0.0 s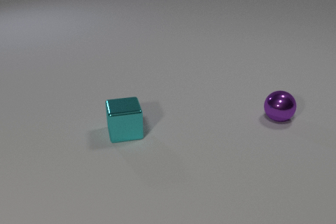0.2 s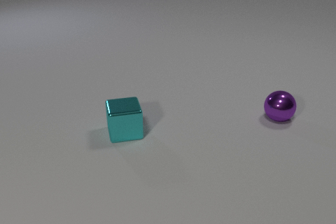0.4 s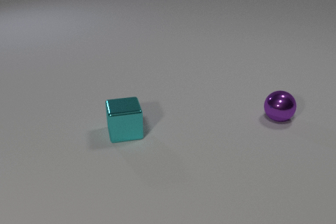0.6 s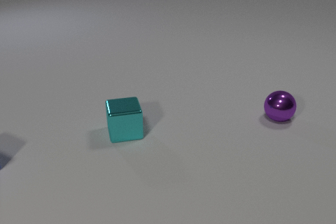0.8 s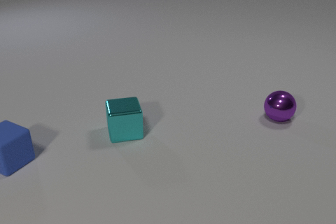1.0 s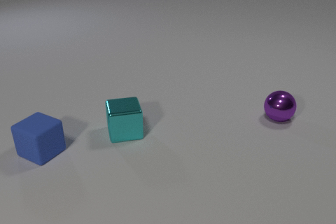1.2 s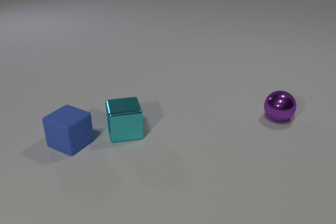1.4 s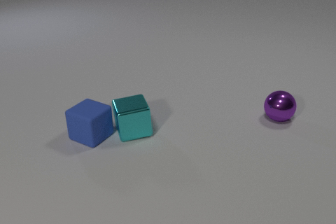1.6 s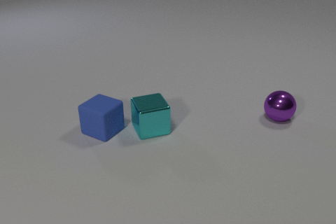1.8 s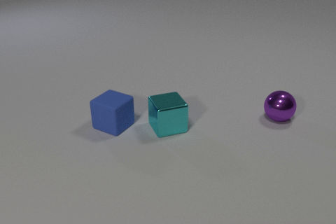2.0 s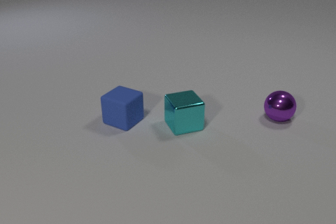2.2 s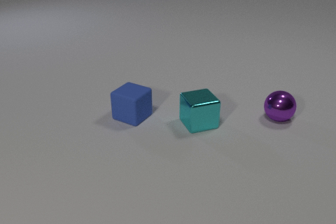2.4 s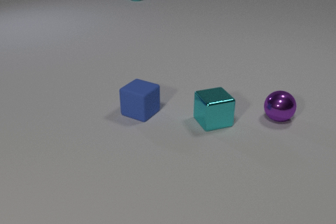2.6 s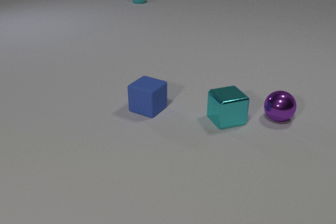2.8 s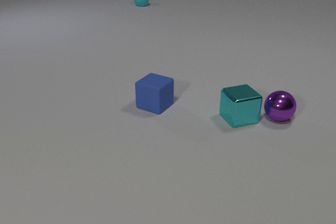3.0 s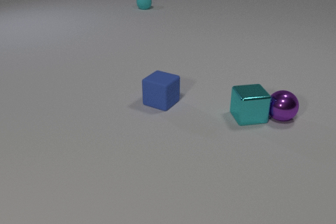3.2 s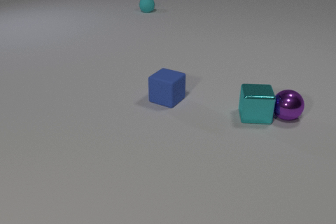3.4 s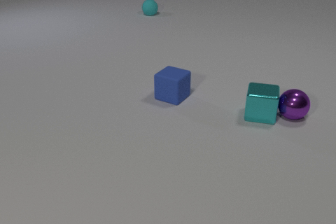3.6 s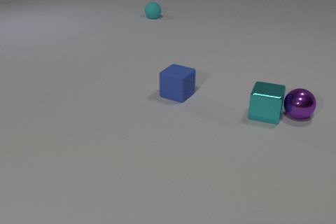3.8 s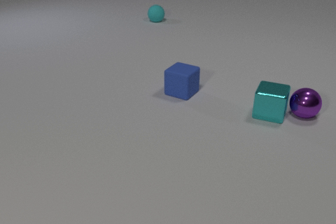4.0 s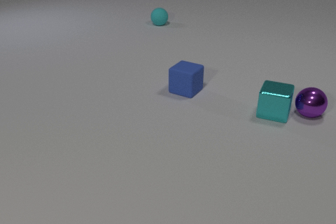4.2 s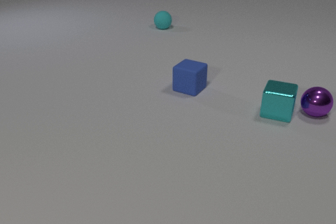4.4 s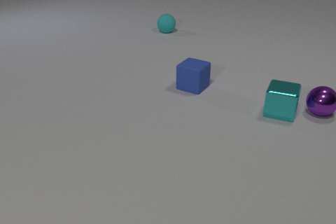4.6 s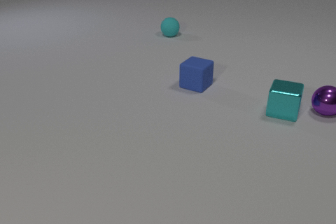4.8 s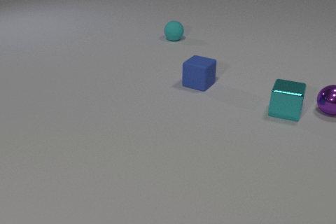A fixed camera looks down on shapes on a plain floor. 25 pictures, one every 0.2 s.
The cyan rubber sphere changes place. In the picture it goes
toward the camera.
The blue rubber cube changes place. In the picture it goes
to the right.
0.0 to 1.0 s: The blue rubber cube comes in at the left edge, slides to the right.
1.0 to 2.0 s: The blue rubber cube slides to the right and away from the camera. The cyan metal cube slides to the right. The blue rubber cube and the cyan metal cube collide.
2.0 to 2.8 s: The blue rubber cube slides to the right and away from the camera. The cyan metal cube slides to the right. The cyan rubber sphere comes in at the top edge, rolls toward the camera.
2.8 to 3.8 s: The blue rubber cube slides away from the camera and to the right. The cyan metal cube slides to the right and away from the camera, spins so that its near face slides to the left, clockwise seen from above. The cyan rubber sphere rolls toward the camera. The purple metal sphere rolls to the right and away from the camera. The cyan metal cube and the purple metal sphere collide.
3.8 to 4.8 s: The blue rubber cube slides away from the camera and to the right. The cyan metal cube slides to the right and away from the camera. The cyan rubber sphere rolls toward the camera. The purple metal sphere rolls to the right and away from the camera.
Are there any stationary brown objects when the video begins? no.
What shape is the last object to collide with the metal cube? sphere.
What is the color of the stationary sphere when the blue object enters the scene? purple.
